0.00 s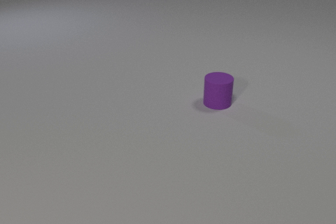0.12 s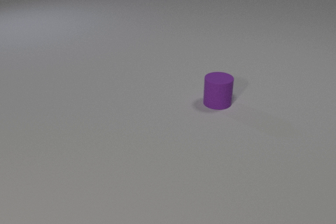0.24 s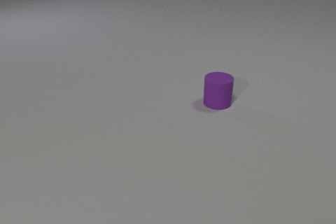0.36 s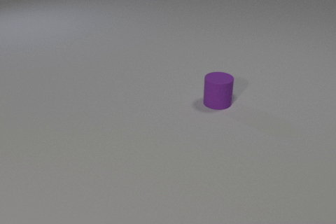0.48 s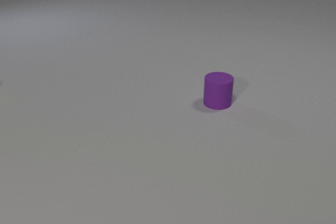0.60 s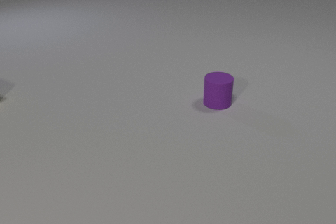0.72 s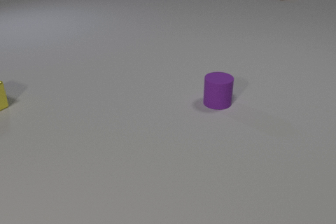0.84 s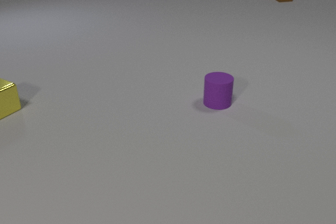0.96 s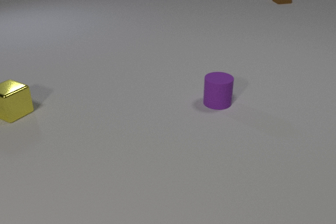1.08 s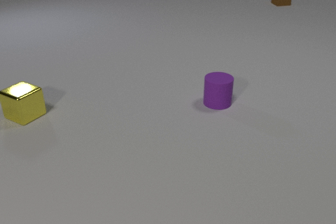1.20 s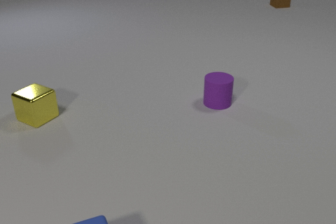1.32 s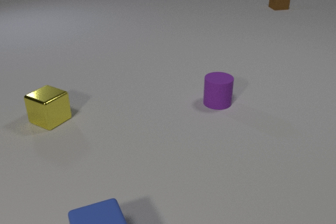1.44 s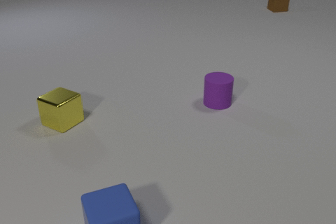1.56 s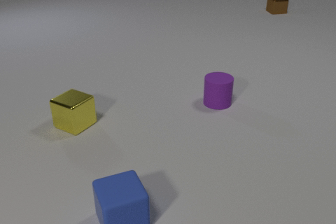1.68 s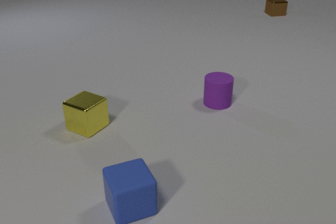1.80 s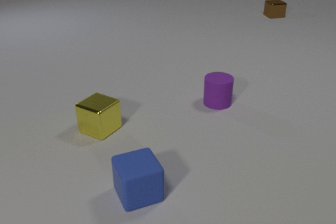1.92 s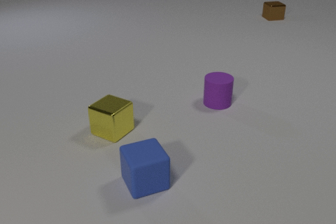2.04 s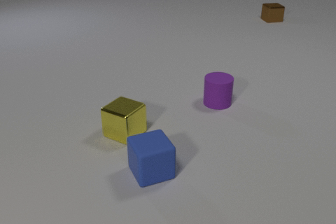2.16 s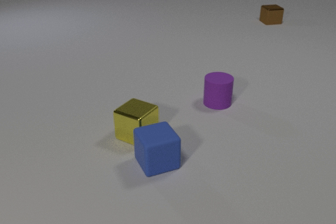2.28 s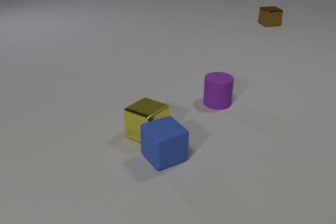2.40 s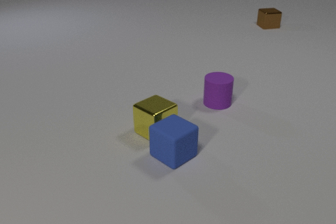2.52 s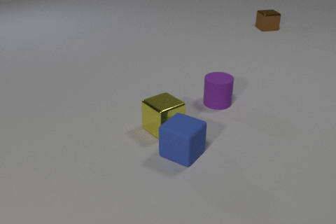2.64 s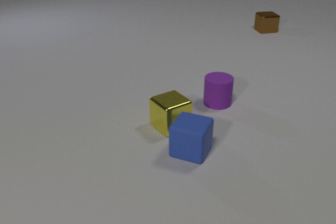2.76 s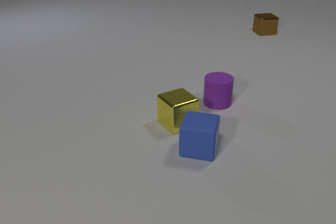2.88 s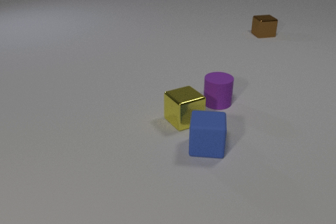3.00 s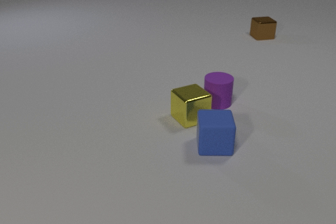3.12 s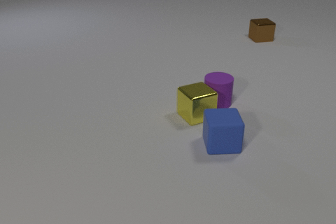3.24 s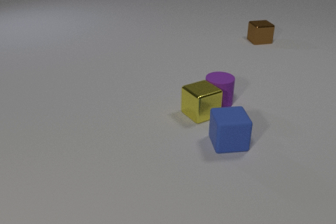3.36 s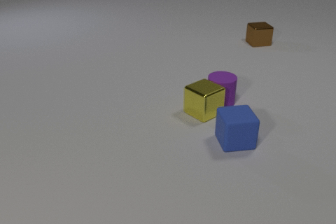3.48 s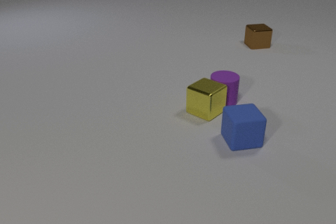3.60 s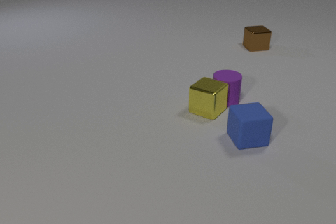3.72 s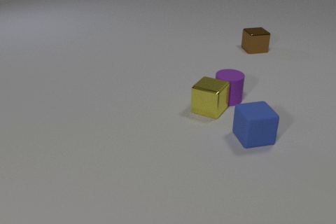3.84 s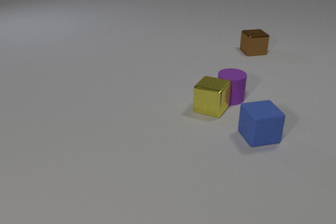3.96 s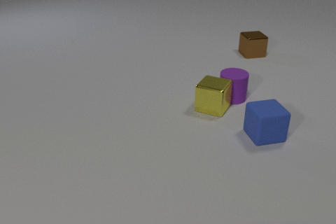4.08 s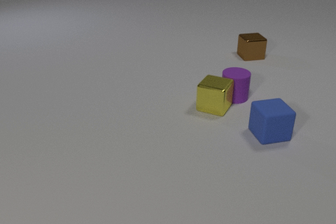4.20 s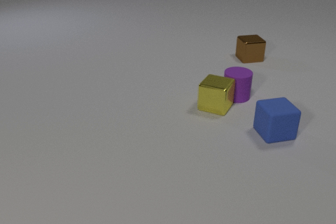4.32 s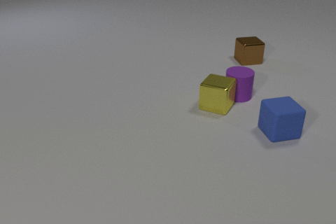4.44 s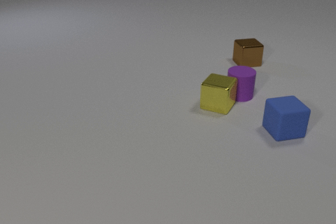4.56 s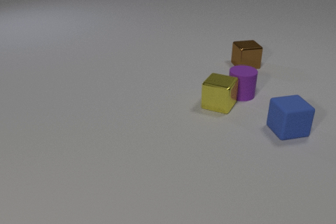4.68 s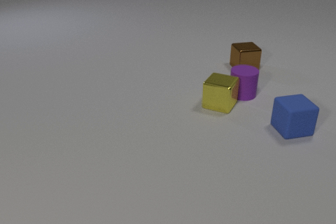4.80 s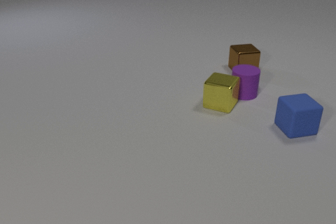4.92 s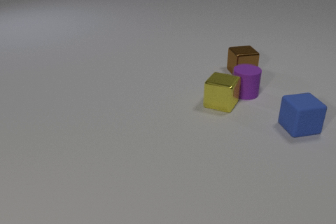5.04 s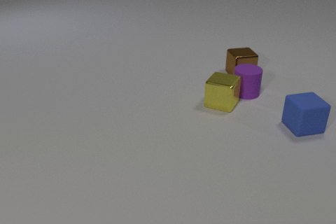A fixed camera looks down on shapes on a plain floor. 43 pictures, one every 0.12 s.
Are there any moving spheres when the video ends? no.
What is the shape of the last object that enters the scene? cube.
How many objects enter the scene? 3.
0.00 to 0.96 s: The yellow metal cube comes in at the left edge, slides to the right and toward the camera. The brown metal cube comes in at the top edge, slides toward the camera.
0.96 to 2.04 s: The yellow metal cube slides to the right and toward the camera. The blue rubber cube comes in at the bottom edge, slides away from the camera and to the right. The brown metal cube slides toward the camera.
2.04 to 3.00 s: The yellow metal cube slides to the right and away from the camera, spins so that its near face slides to the left, clockwise seen from above. The blue rubber cube slides to the right and away from the camera, spins counterclockwise seen from above by about 60 degrees, its near face sliding to the right. The brown metal cube slides toward the camera. The yellow metal cube and the blue rubber cube collide.
3.00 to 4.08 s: The yellow metal cube slides away from the camera and to the right, spins so that its near face slides to the right, counterclockwise seen from above. The blue rubber cube slides to the right and away from the camera. The purple rubber cylinder slides to the right and away from the camera. The brown metal cube slides toward the camera. The yellow metal cube and the purple rubber cylinder collide.
4.08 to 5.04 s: The yellow metal cube slides away from the camera and to the right. The blue rubber cube slides to the right and away from the camera. The purple rubber cylinder slides to the right and away from the camera. The brown metal cube slides toward the camera.
